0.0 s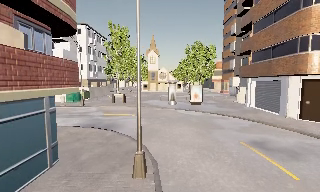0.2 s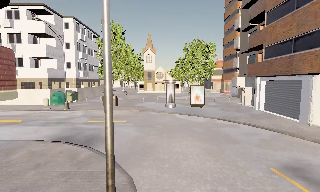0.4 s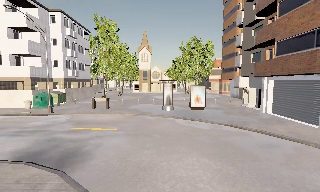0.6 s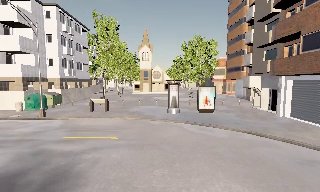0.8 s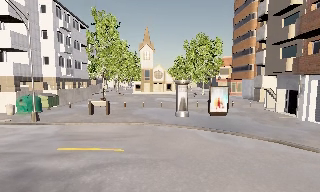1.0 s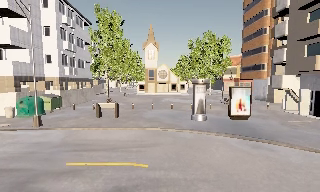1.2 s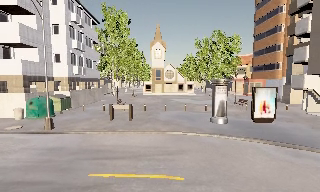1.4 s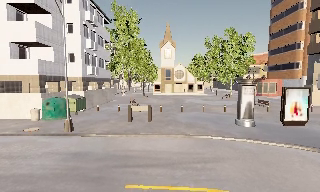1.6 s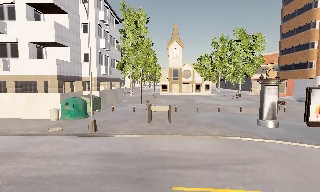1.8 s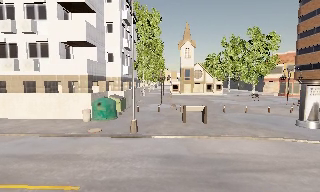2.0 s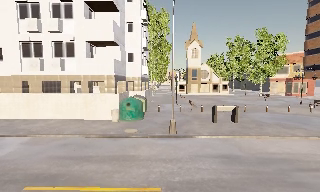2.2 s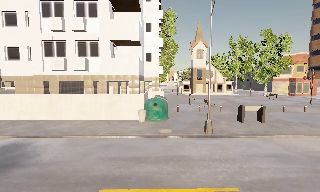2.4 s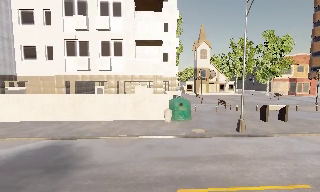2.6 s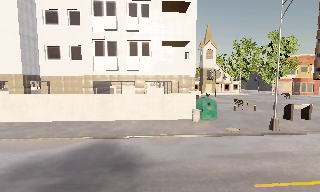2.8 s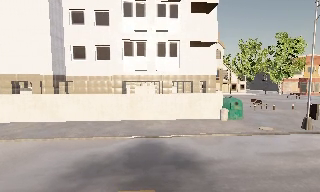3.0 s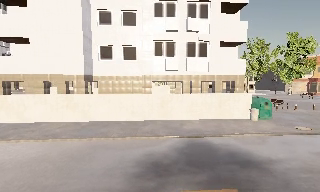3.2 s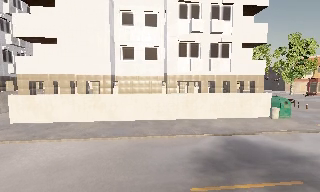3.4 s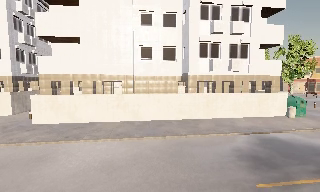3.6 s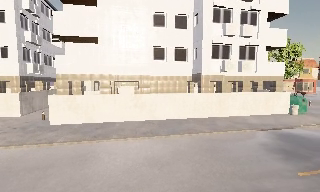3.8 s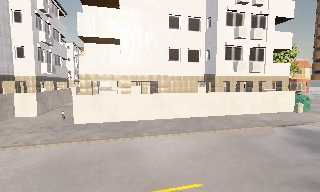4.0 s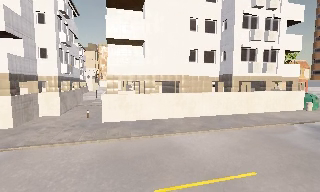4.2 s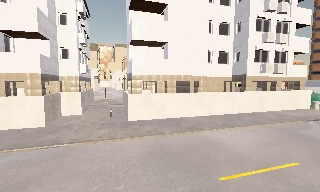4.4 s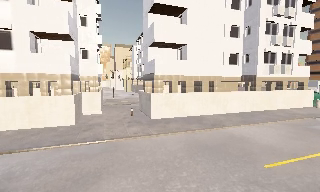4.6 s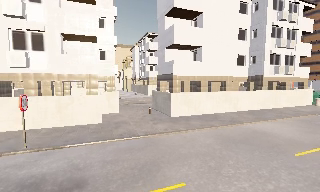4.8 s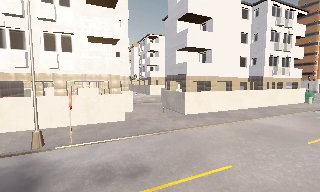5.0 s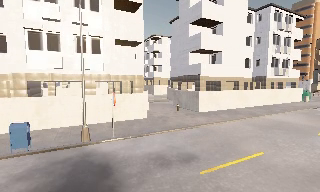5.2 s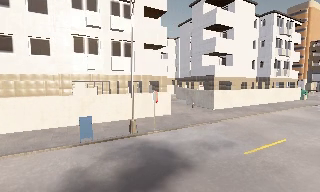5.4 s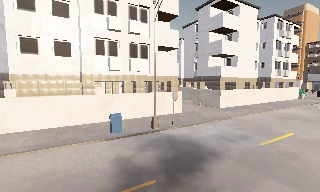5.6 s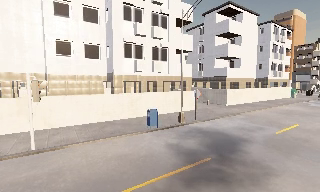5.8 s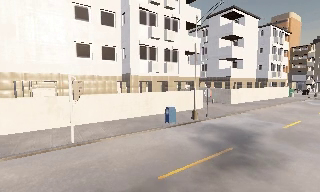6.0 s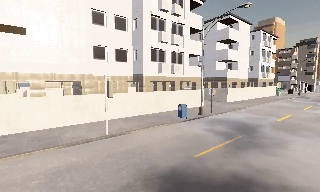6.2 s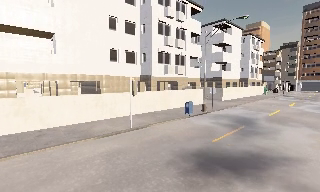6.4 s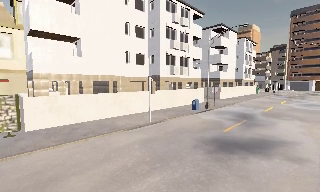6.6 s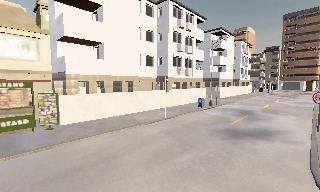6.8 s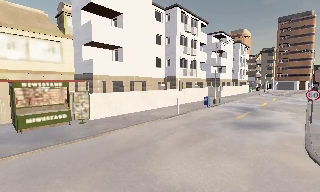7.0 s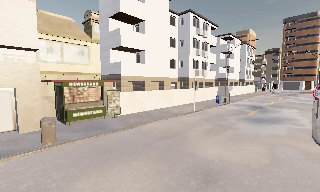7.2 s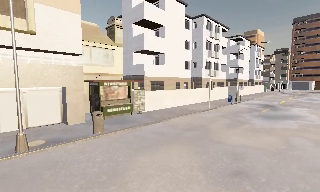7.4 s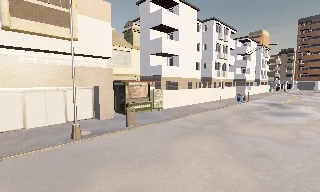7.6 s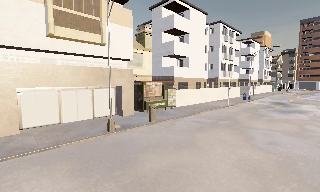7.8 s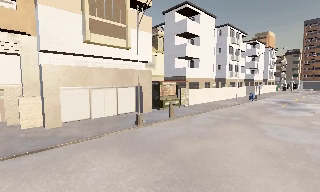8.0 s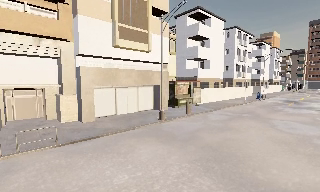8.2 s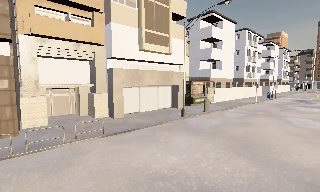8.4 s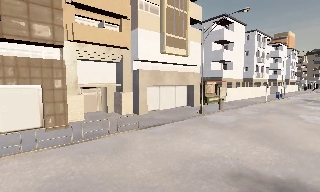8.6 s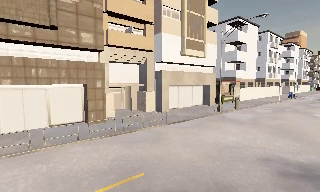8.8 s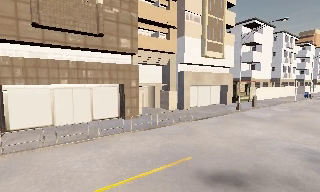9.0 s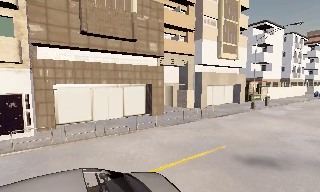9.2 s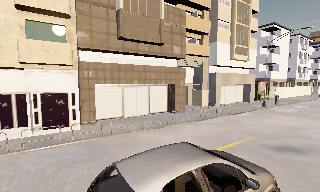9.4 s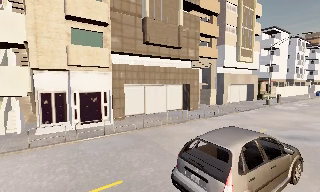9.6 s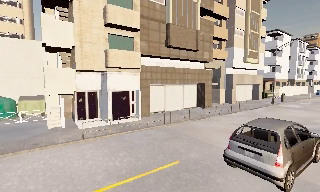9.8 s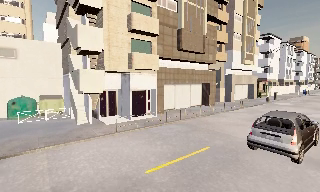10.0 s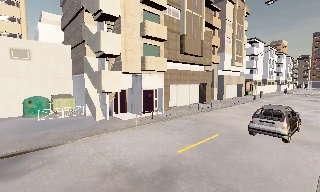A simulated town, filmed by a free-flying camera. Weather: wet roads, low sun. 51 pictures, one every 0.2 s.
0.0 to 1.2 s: The camera travels forward, about 10 m, so what stands in front looms larger.
1.2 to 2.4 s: The camera travels to its left, about 11 m, so close, fixed things drift to the right. It gains speed.
2.4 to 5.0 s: The camera pans to its right, which is clockwise from overhead, by about 25 degrees. It travels to its left, about 25 m, so close, fixed things drift to the right.
5.0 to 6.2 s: The camera pans to its right, which is clockwise from overhead, by about 15 degrees. It travels to its left and backward, about 13 m, so close, fixed things drift to the right.
6.2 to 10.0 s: The camera travels to its left and backward, about 40 m, so close, fixed things drift to the right.
The film runs backward here.
